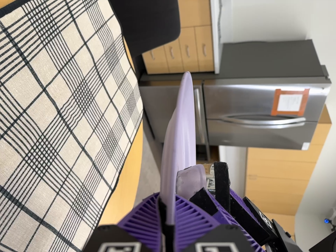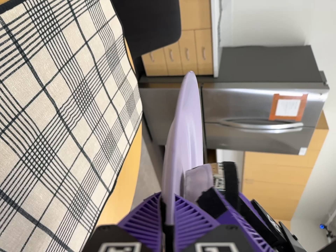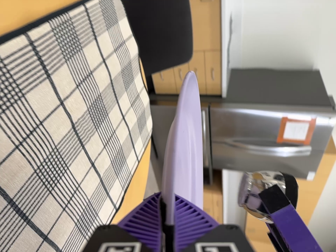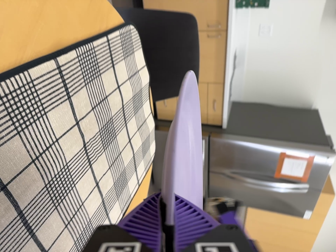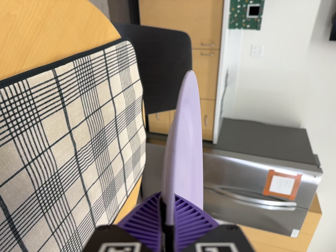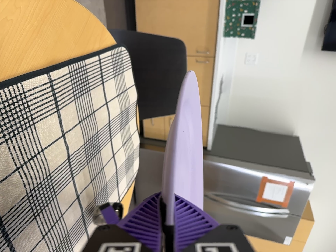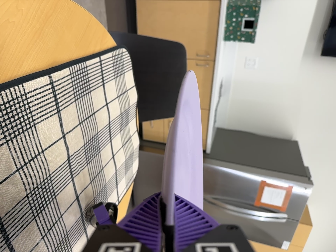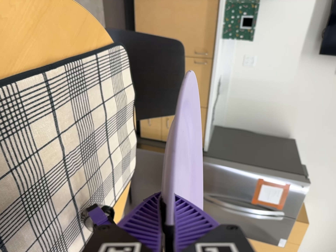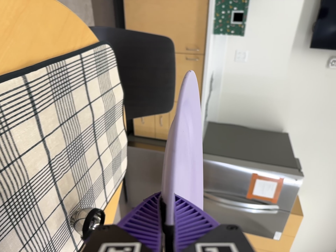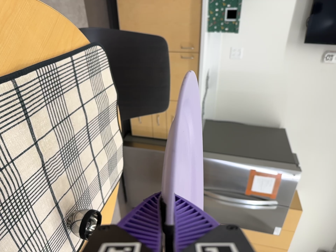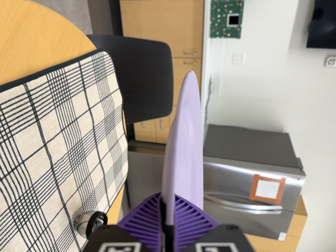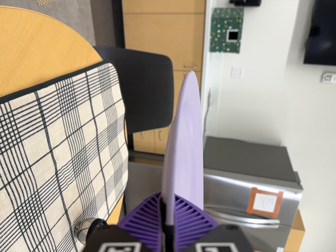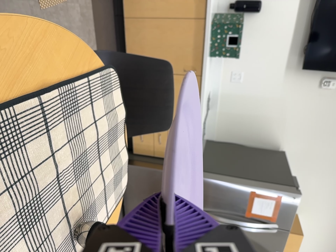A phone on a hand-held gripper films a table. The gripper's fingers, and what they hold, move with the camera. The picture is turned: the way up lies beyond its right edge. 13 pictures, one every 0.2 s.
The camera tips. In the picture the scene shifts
downward.
0.0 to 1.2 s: The camera travels backward, about 6 cm, so what stands in front gets smaller. Its aim tips toward the top of its view by about 15 degrees, and the scene shifts downward. It rolls about its line of sight by about 10 degrees, and the scene rotates clockwise.
1.2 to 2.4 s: The camera shifts only a little, or ends up much as it began.
The film runs forward here.
